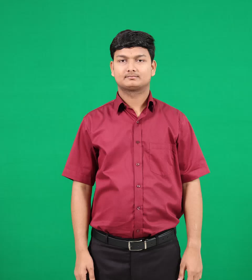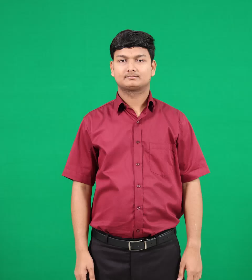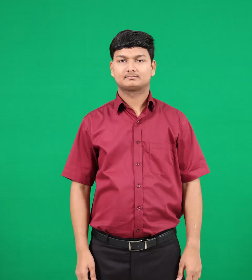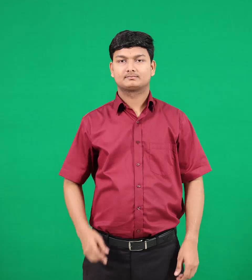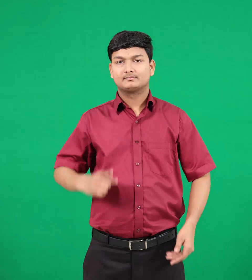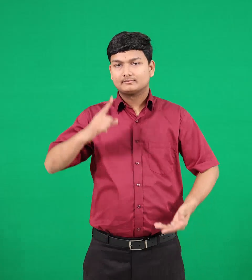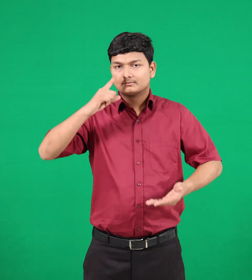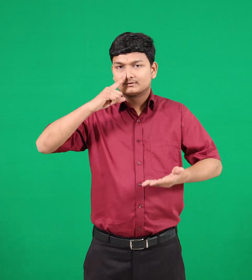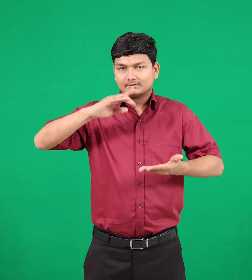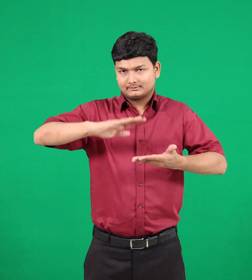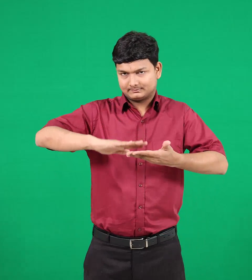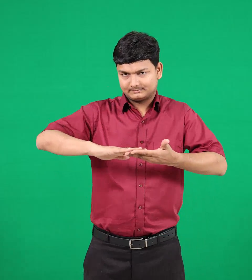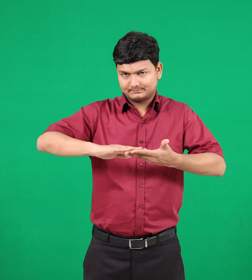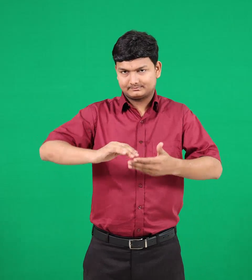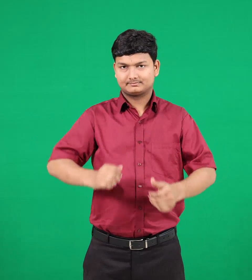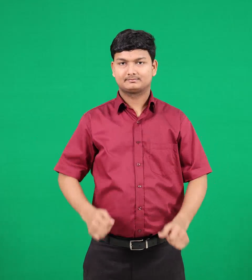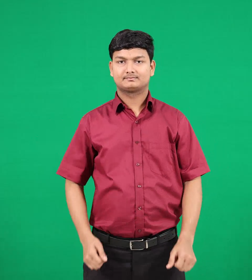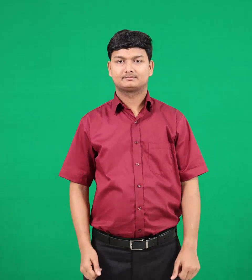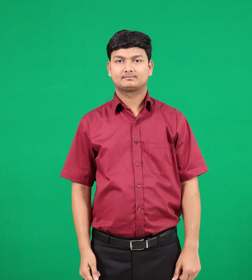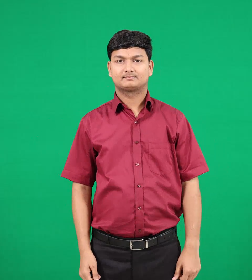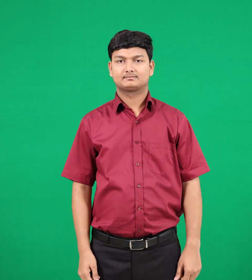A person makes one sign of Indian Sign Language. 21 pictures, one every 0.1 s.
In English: wife
